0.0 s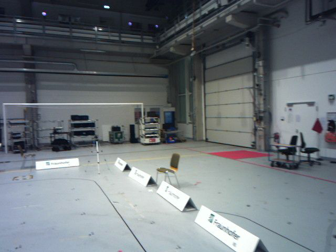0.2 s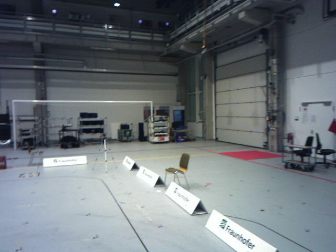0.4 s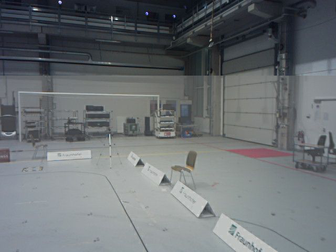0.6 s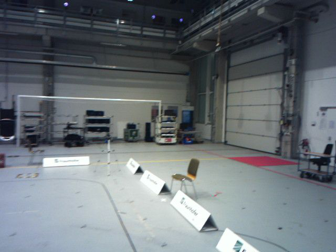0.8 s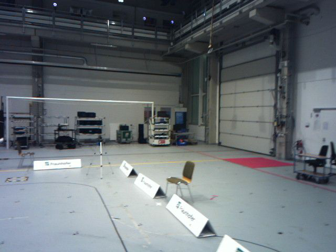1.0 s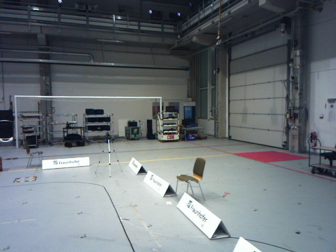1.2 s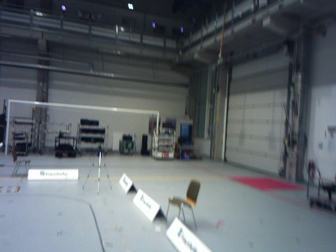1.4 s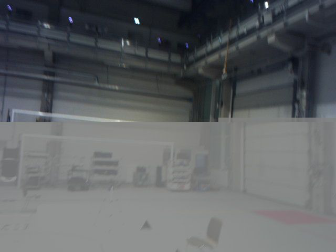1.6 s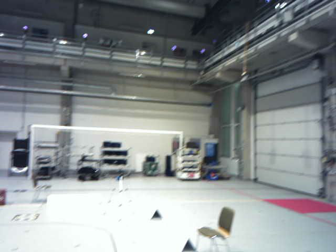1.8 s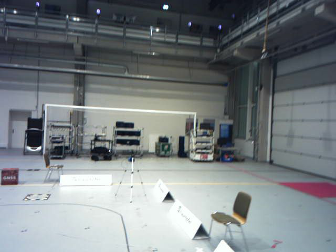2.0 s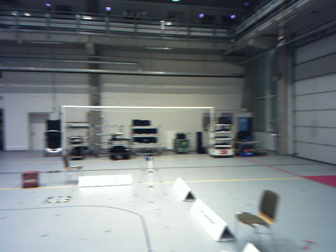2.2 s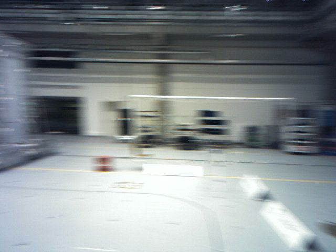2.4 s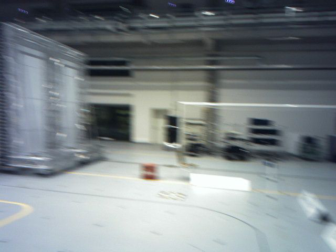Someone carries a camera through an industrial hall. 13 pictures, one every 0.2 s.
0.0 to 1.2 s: The camera travels forward, about 1.6 m, so what stands in front looms larger.
1.2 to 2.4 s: The camera swings to its left by about 35 degrees, and the scene slides to the right. It travels forward, about 1.6 m.
The film runs forward here.
